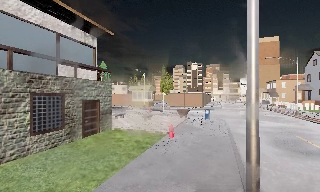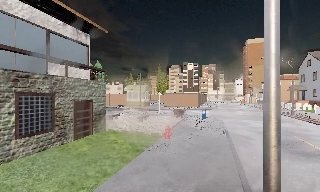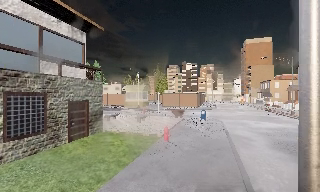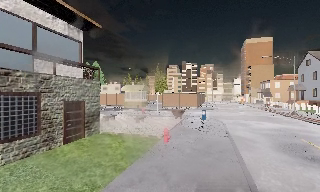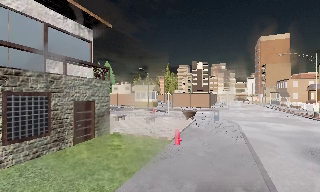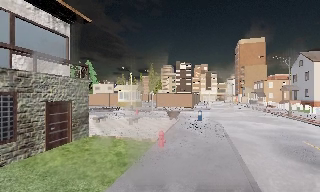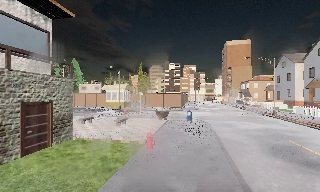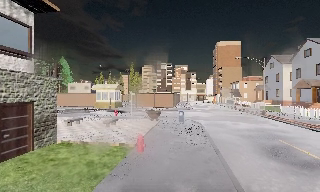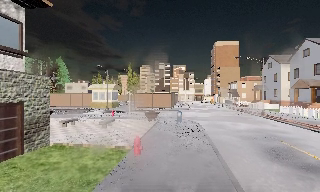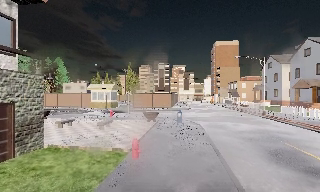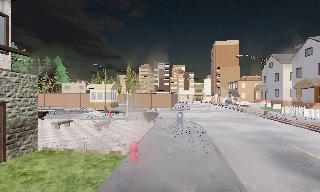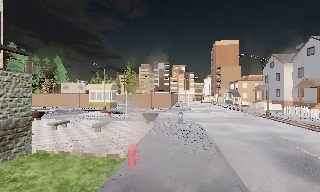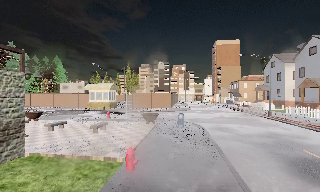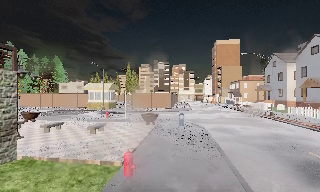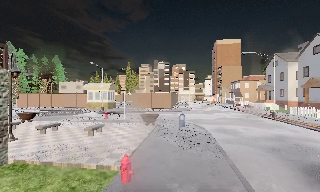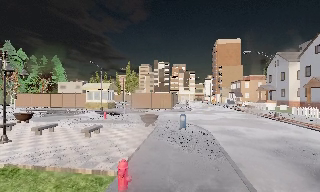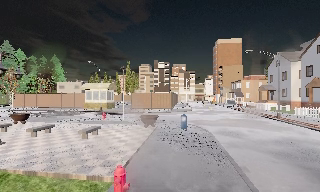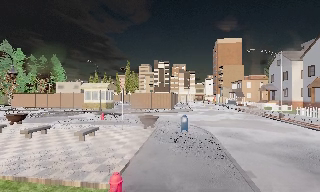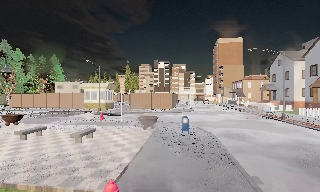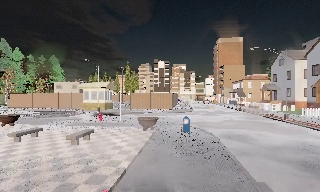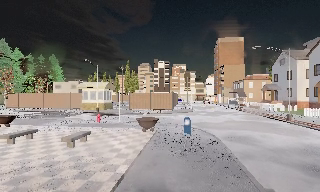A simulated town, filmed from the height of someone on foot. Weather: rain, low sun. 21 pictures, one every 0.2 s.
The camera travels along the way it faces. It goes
forward.
0.0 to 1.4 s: The camera pans to its right, which is clockwise from overhead, by about 10 degrees. It travels forward, about 2.5 m, so what stands in front looms larger.
1.4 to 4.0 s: The camera travels forward, about 4.5 m, so what stands in front looms larger.
The film runs forward here.
